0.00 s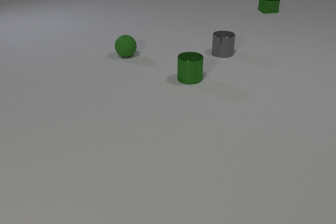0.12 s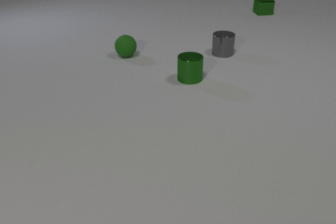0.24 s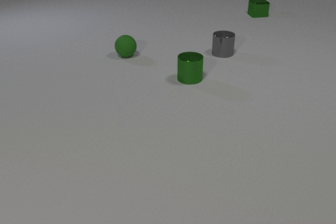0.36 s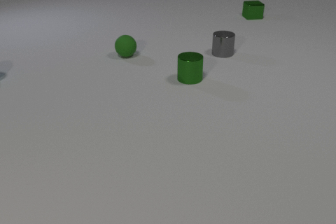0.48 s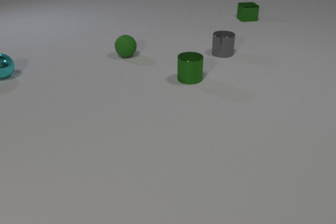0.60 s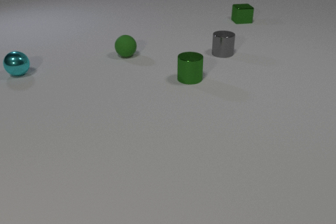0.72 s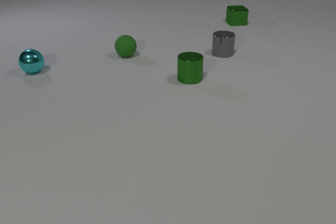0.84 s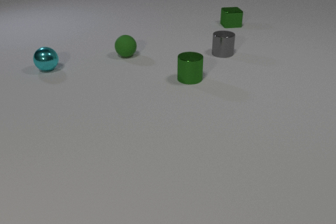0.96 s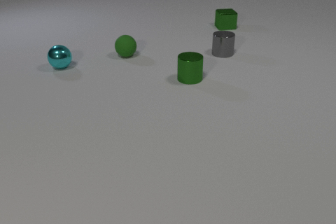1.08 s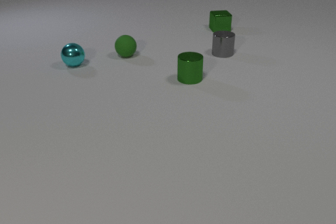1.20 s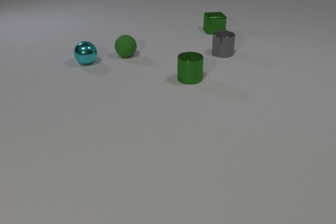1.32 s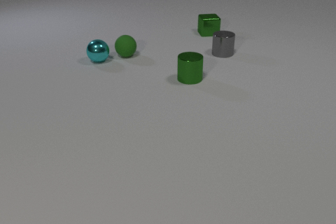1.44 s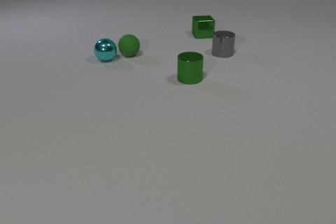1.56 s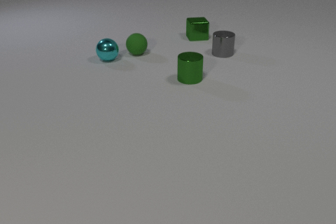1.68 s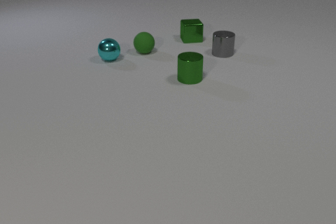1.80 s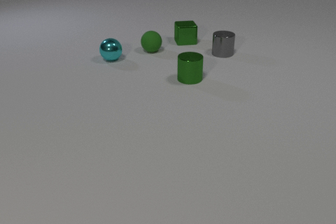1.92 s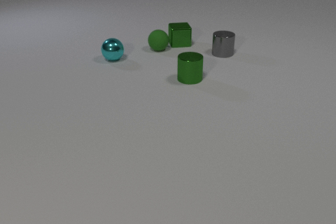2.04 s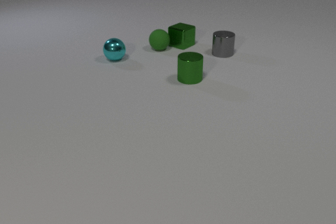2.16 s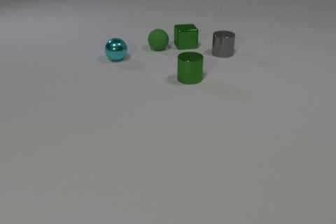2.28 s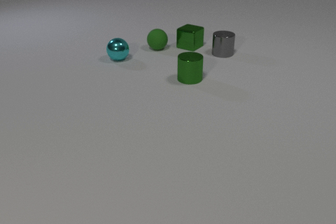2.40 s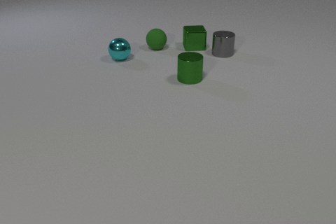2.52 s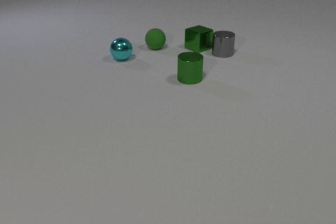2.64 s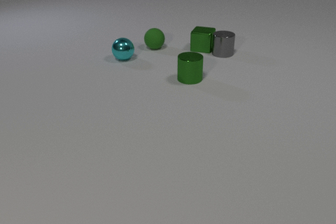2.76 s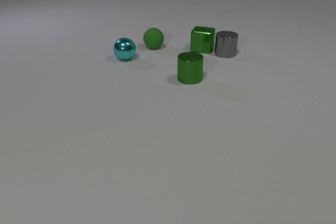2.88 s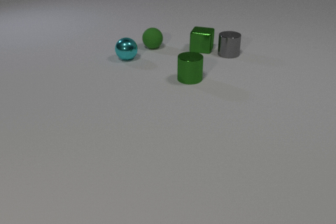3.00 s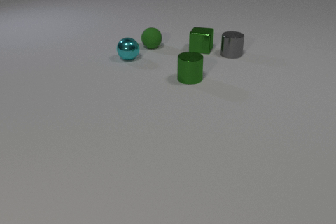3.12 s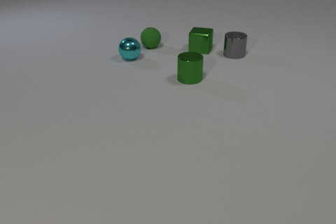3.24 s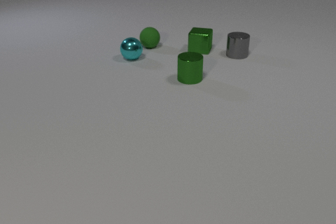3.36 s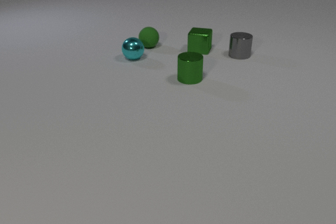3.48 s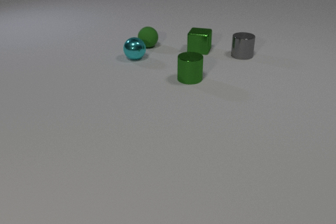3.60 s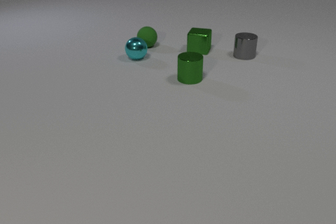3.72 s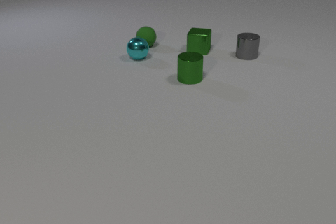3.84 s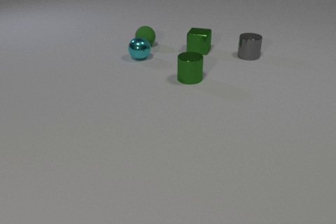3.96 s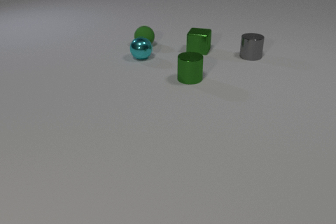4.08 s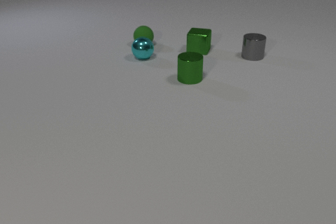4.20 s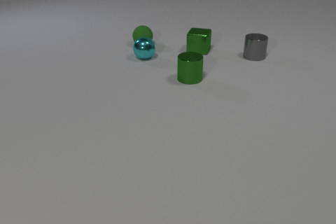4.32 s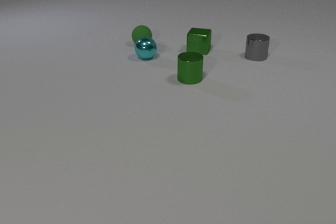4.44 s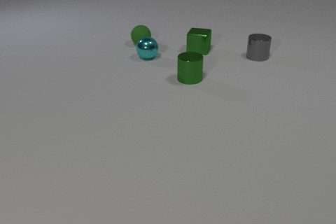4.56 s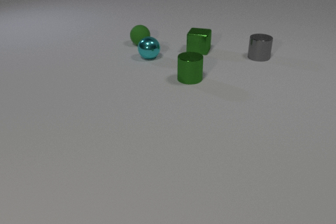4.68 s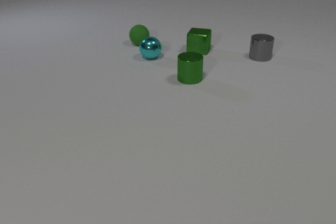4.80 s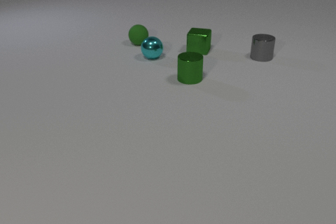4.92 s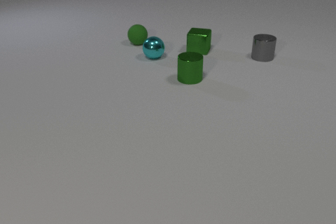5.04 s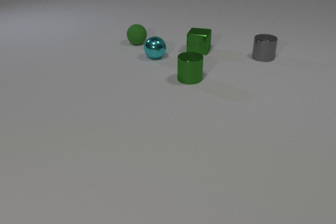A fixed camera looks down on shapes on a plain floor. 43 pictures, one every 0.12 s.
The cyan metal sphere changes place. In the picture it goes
to the right.
The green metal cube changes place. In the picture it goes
toward the camera.
0.00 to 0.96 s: The cyan metal sphere comes in at the left edge, rolls to the right. The green metal cube slides toward the camera and to the left.
0.96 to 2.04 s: The cyan metal sphere rolls to the right. The green rubber sphere rolls to the right and away from the camera. The green metal cube slides toward the camera and to the left. The cyan metal sphere and the green rubber sphere collide. The green rubber sphere and the green metal cube collide.
2.04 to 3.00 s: The cyan metal sphere rolls to the right. The green rubber sphere rolls to the left and away from the camera. The green metal cube slides to the right and toward the camera. The gray metal cylinder slides to the right. The green metal cube and the gray metal cylinder collide.
3.00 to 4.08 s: The cyan metal sphere rolls to the right. The green rubber sphere rolls to the left and away from the camera. The gray metal cylinder slides to the right.
4.08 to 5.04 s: The cyan metal sphere rolls to the right. The green rubber sphere rolls to the left and away from the camera. The gray metal cylinder slides to the right.
Are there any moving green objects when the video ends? yes.
What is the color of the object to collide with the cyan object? green.
What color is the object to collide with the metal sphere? green.
